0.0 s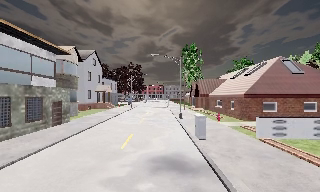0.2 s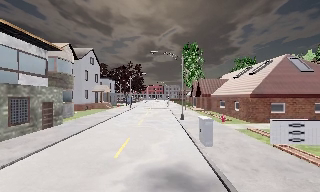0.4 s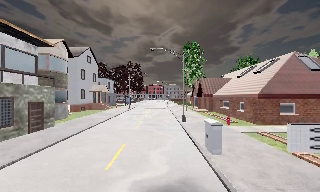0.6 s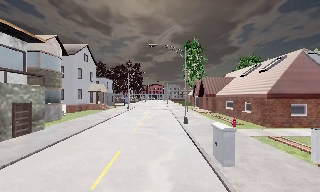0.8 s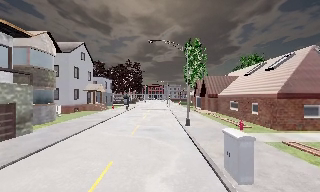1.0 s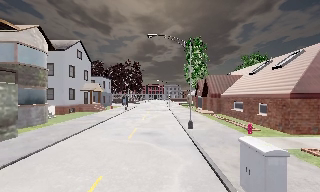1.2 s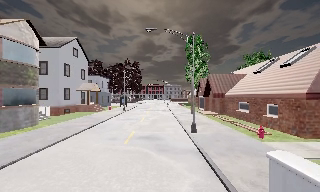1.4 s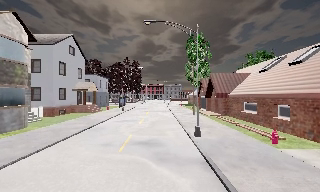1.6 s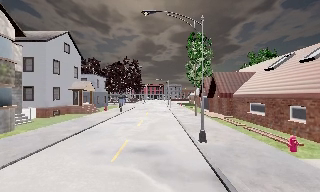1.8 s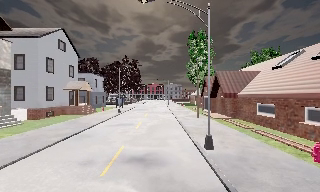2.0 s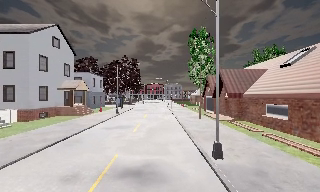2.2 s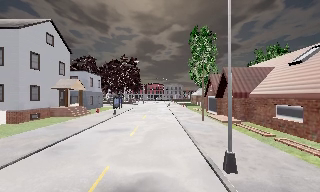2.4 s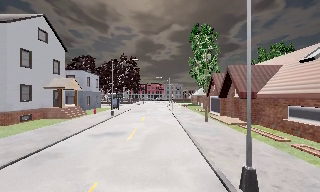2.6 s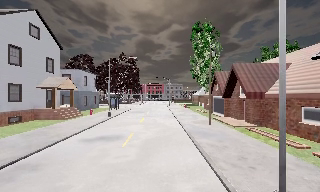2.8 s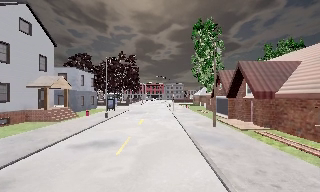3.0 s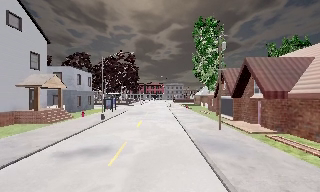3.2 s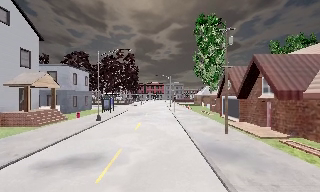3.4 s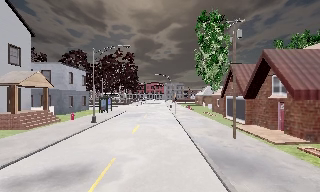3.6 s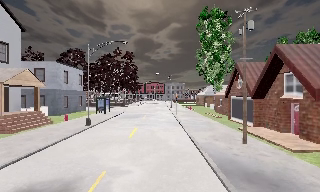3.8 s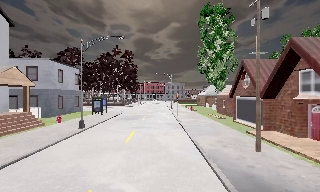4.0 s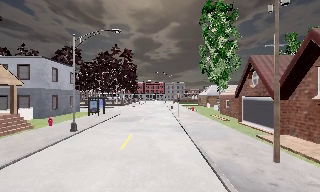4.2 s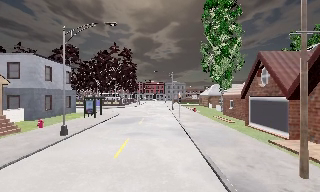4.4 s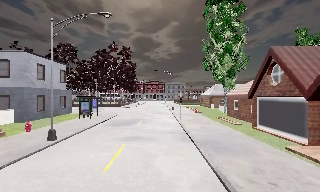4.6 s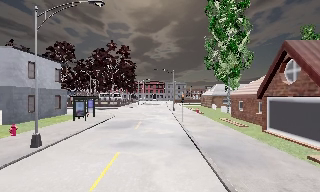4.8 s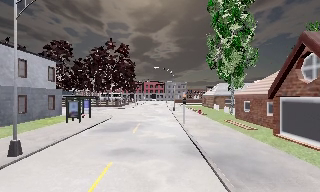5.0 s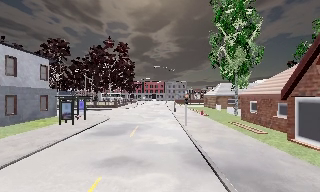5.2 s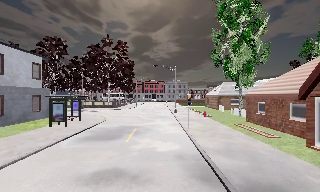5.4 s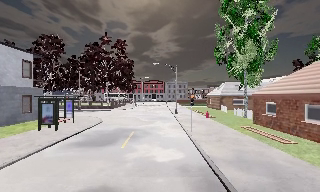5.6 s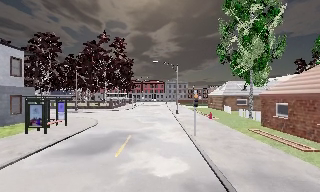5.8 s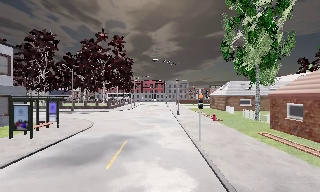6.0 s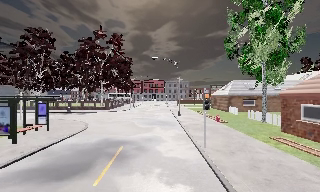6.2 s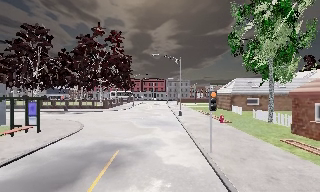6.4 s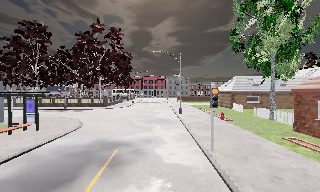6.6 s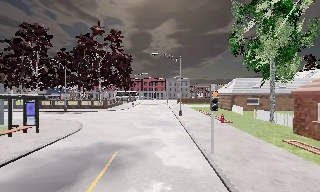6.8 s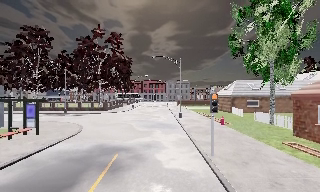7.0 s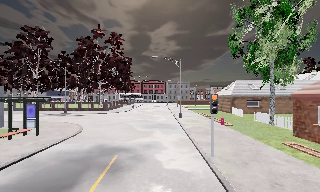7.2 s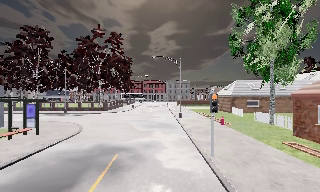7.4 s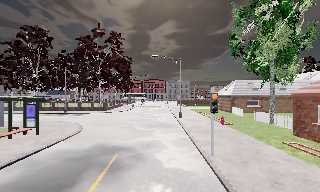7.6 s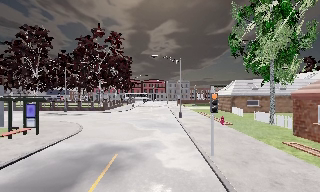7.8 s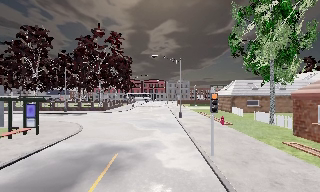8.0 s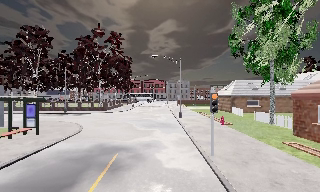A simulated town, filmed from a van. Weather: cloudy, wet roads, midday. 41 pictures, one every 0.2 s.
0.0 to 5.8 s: The camera travels forward, about 35 m, so what stands in front looms larger.
5.8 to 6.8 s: The camera travels forward, about 2.5 m, so what stands in front looms larger. It loses speed.
6.8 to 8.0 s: The camera keeps its place and its aim.
The film runs forward here.
